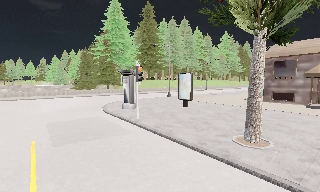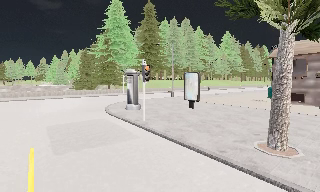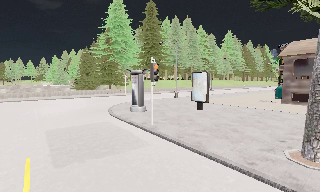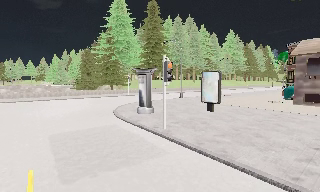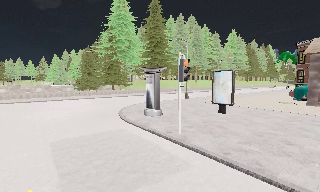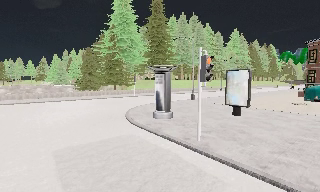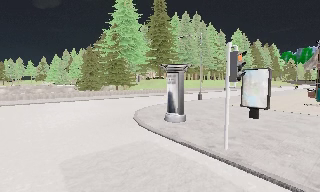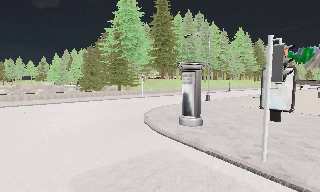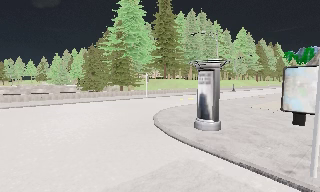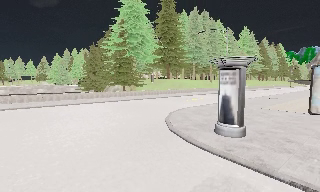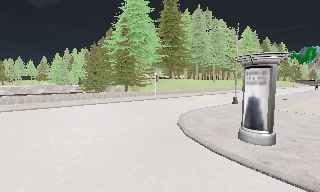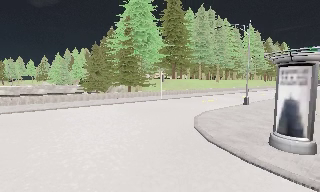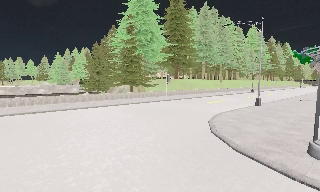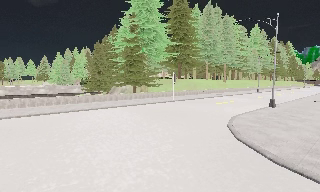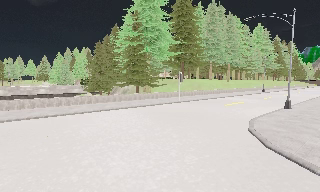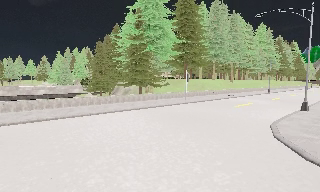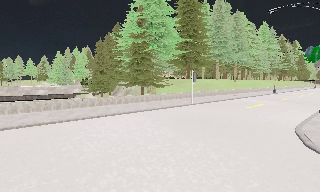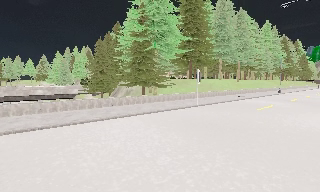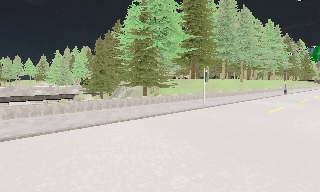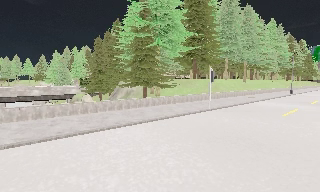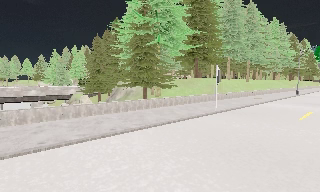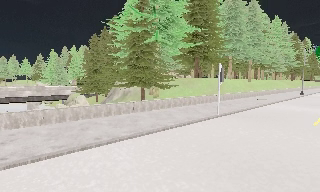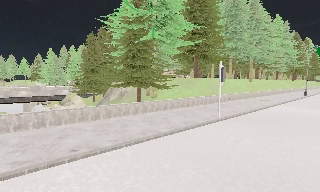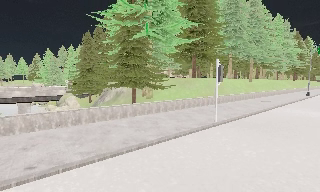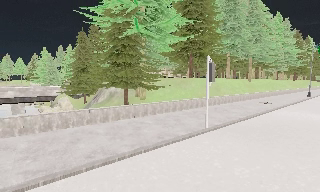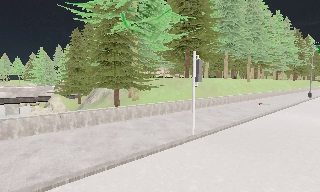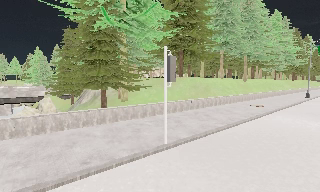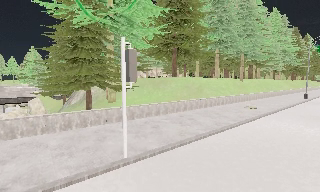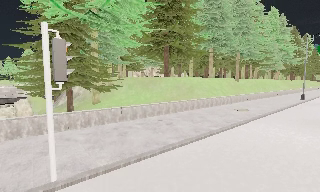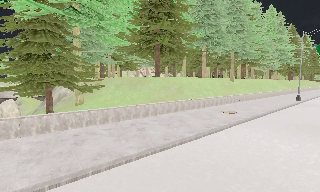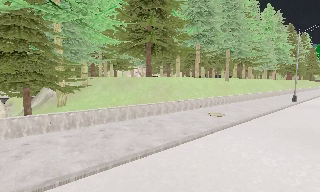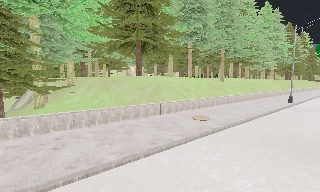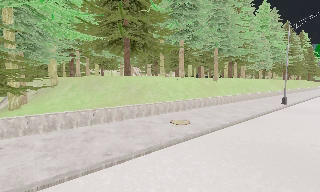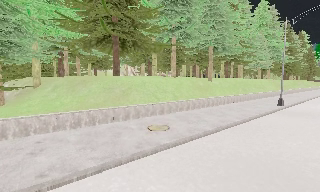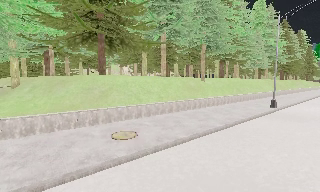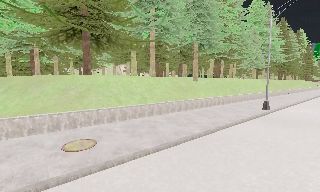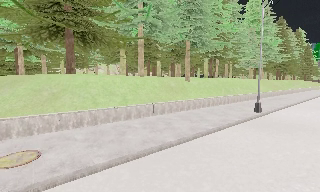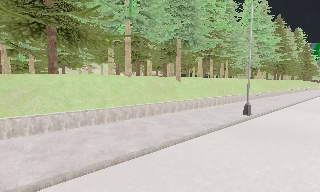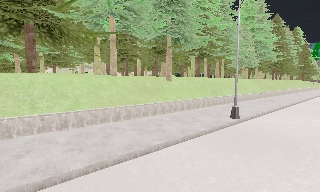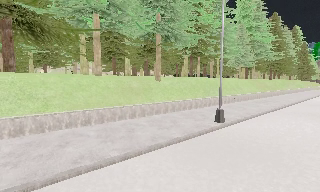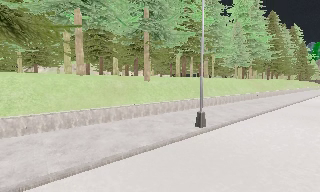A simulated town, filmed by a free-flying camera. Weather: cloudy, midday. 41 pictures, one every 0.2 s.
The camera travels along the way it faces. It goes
forward.
0.0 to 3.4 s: The camera travels forward and to its left, about 16 m, so what stands in front looms larger.
3.4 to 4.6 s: The camera travels forward, about 6 m, so what stands in front looms larger.
4.6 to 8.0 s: The camera travels to its right and forward, about 25 m, so close, fixed things drift to the left.
The film runs backward here.
